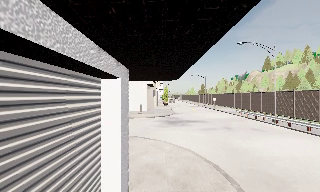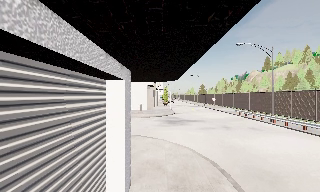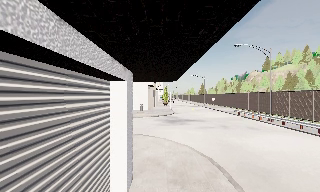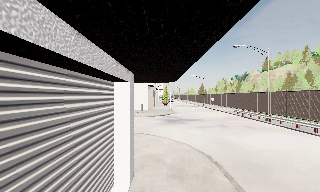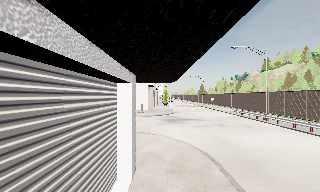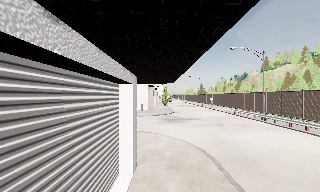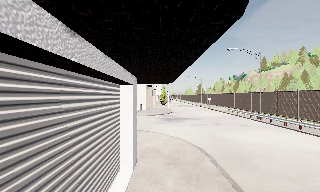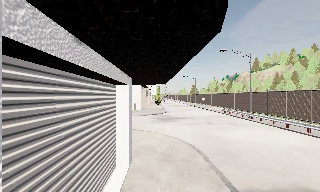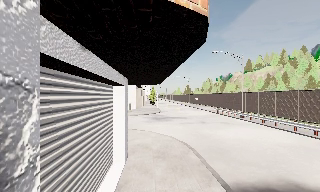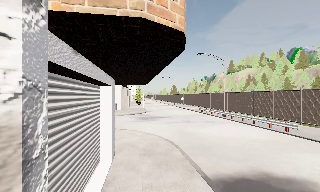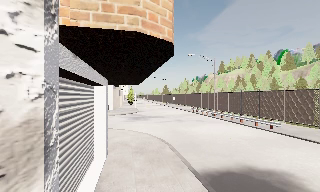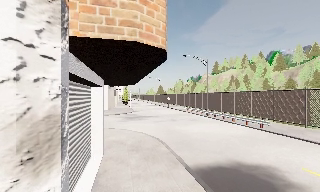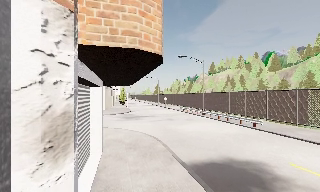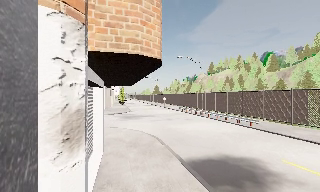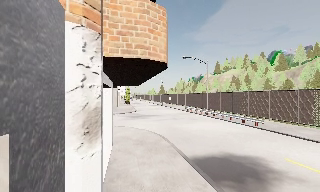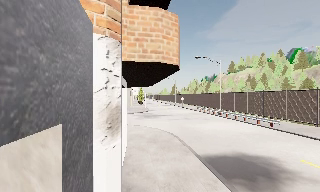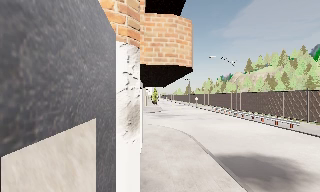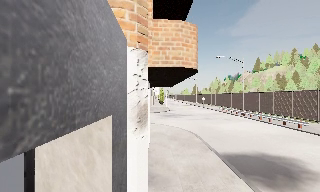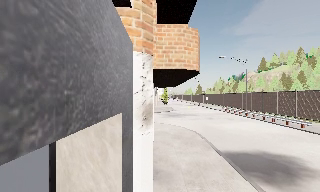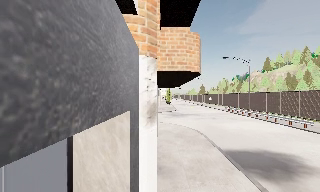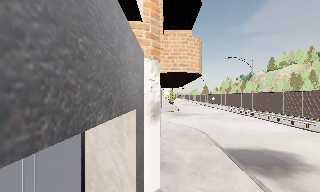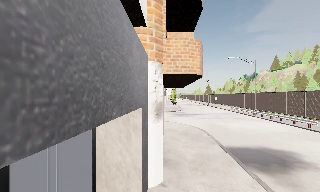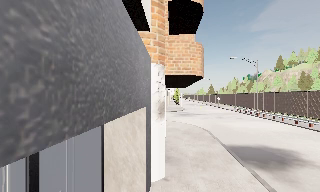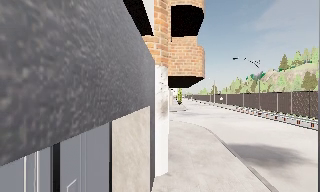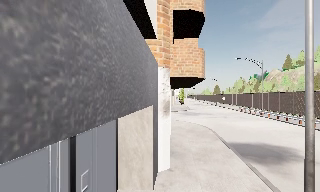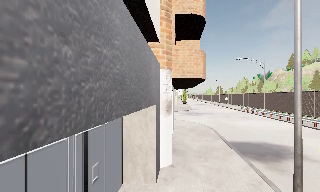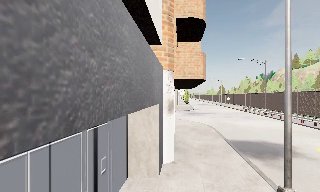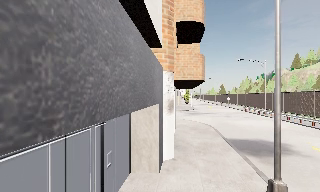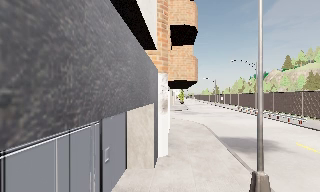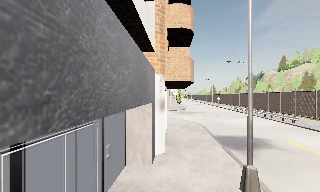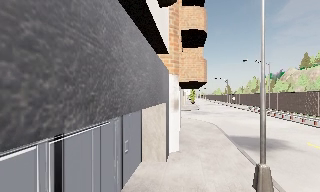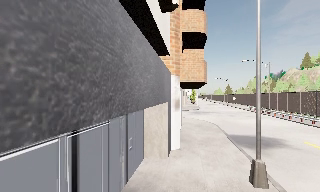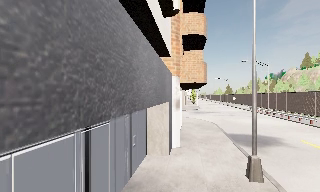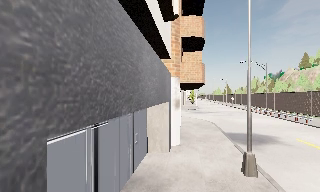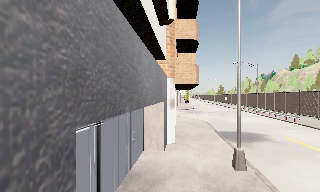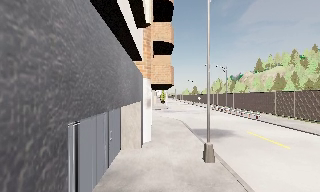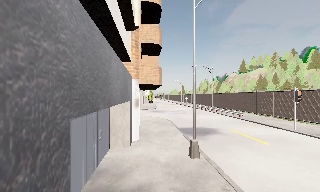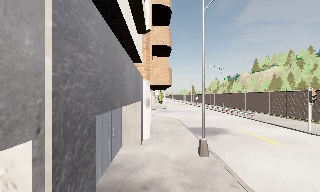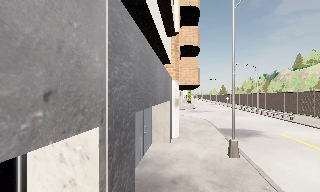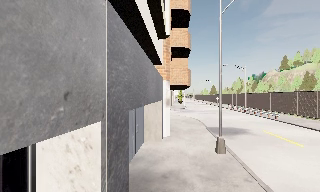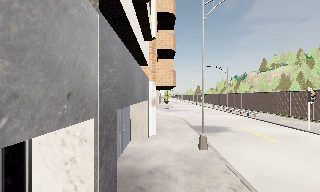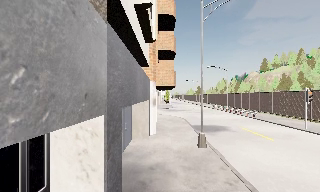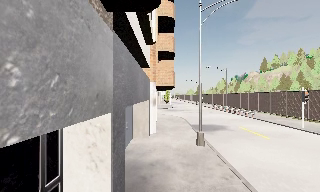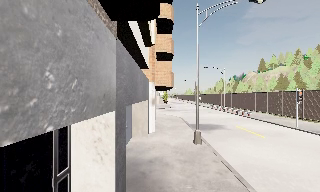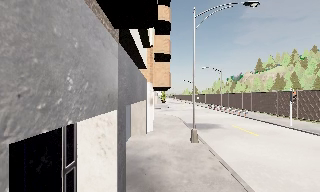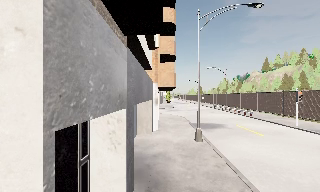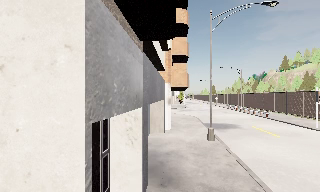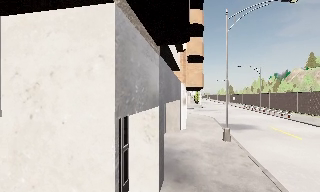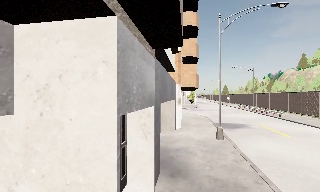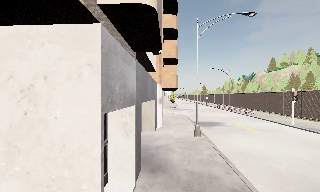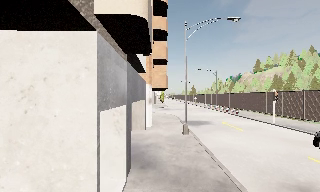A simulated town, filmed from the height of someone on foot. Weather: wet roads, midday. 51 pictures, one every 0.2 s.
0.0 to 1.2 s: The camera travels backward, about 2 m, so what stands in front gets smaller.
1.2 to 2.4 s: The camera swings to its right by about 15 degrees, and the scene slides to the left. It travels backward, about 2 m, so what stands in front gets smaller.
2.4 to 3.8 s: The camera pans to its left, which is counterclockwise from overhead, by about 15 degrees. It travels backward, about 2 m, so what stands in front gets smaller.
3.8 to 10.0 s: The camera travels backward, about 9 m, so what stands in front gets smaller.
The film runs backward here.
